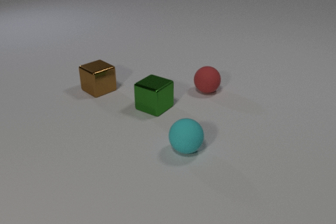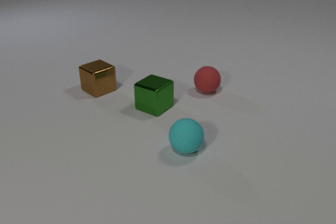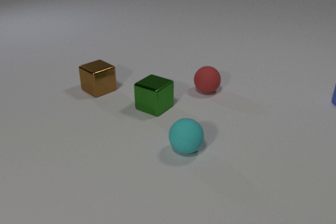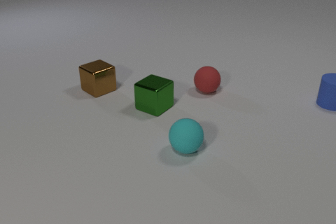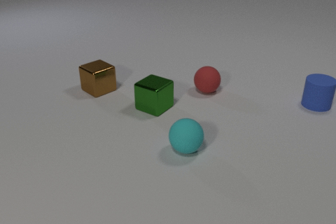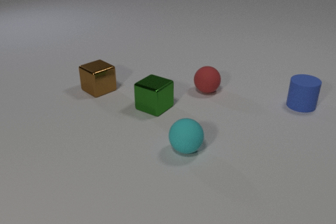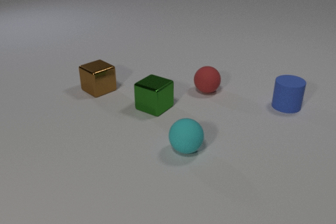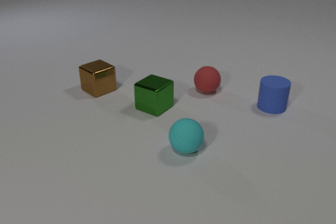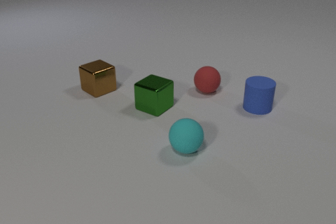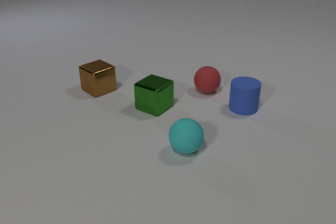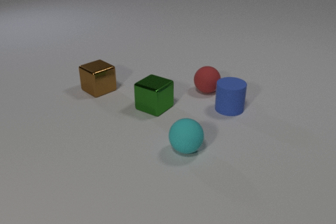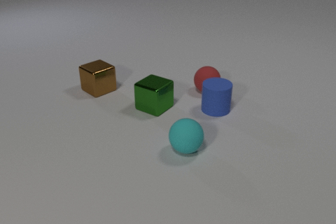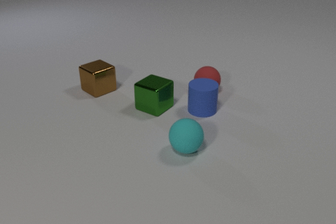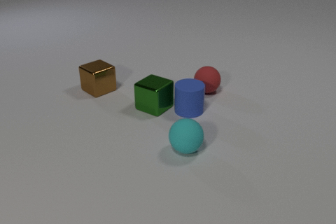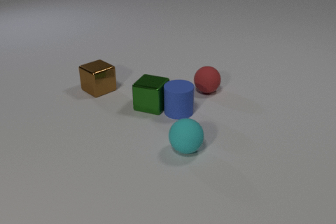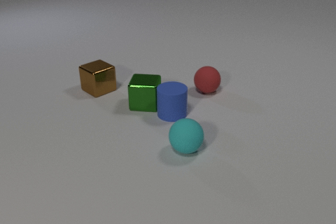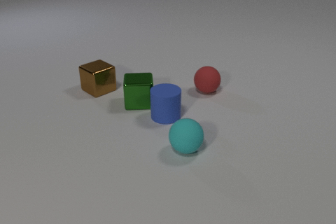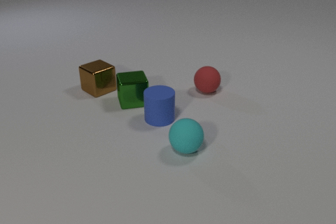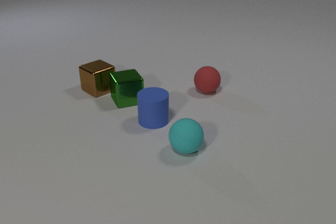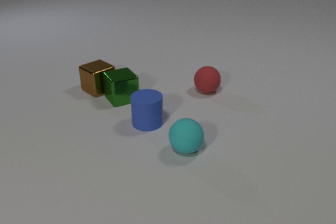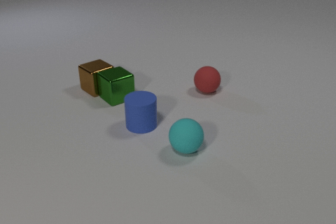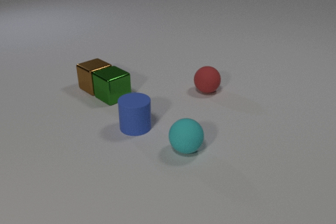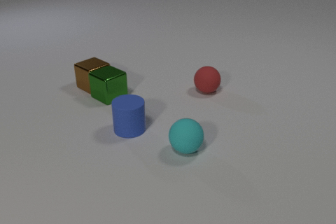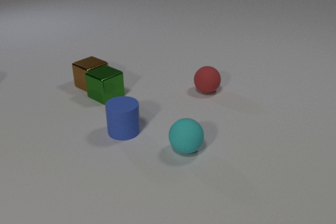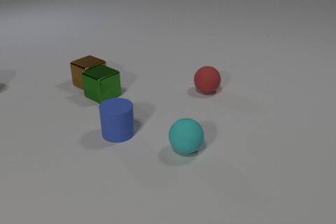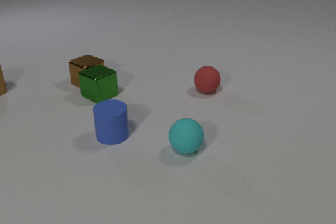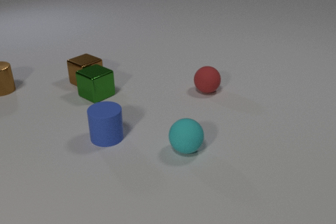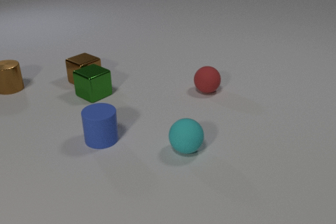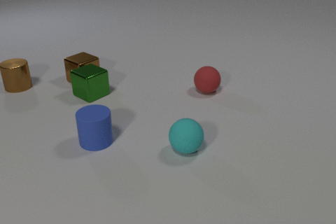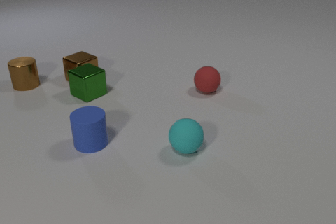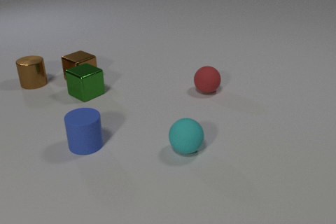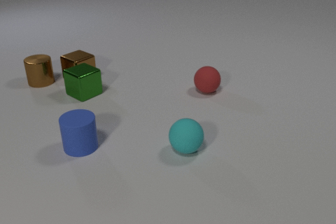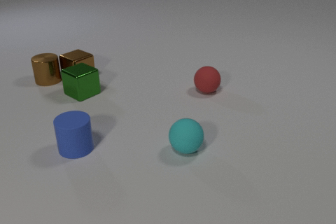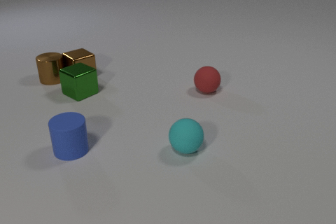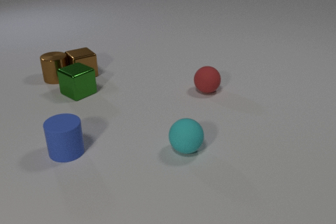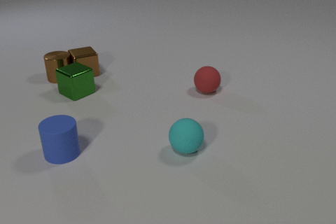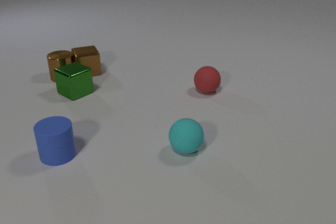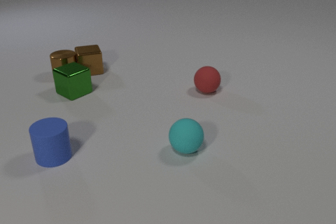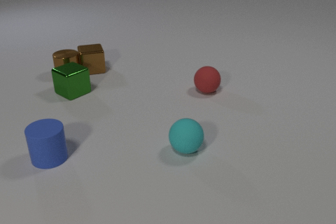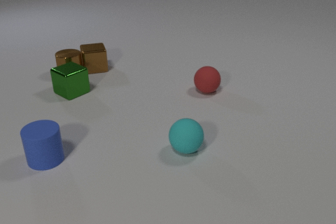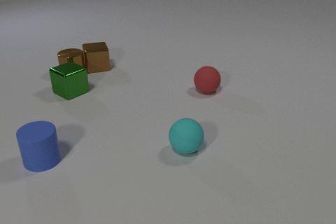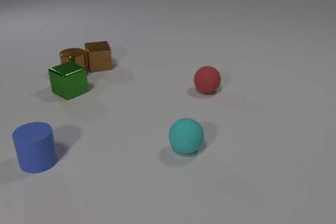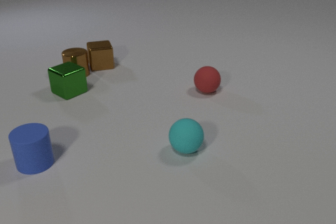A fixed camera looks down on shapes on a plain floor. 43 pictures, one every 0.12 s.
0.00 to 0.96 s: The blue rubber cylinder comes in at the right edge, slides to the left and toward the camera.
0.96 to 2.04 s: The blue rubber cylinder slides to the left. The green metal cube slides to the left and away from the camera, spins counterclockwise seen from above by about 45 degrees, its near face sliding to the right. The blue rubber cylinder and the green metal cube collide.
2.04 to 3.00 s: The blue rubber cylinder slides to the left and toward the camera. The green metal cube slides to the left and away from the camera, spins counterclockwise seen from above by about 30 degrees, its near face sliding to the right. The brown metal cube slides away from the camera and to the left. The brown metal cylinder comes in at the left edge, slides to the right. The green metal cube and the brown metal cube collide.
3.00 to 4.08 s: The blue rubber cylinder slides to the left and toward the camera. The green metal cube slides to the left and away from the camera. The brown metal cube slides away from the camera. The brown metal cylinder slides to the right. The brown metal cube and the brown metal cylinder collide.
4.08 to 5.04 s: The blue rubber cylinder slides to the left. The green metal cube slides to the left. The brown metal cube slides away from the camera and to the right. The brown metal cylinder slides to the right.
What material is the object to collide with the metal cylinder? metal.
What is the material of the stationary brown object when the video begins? metal.
How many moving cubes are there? 2.
